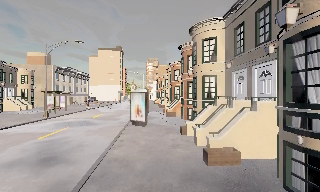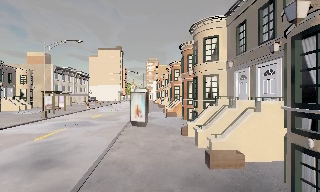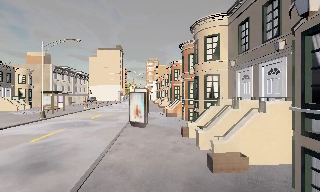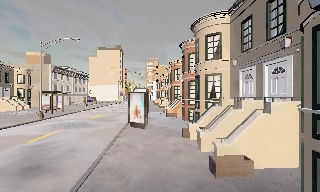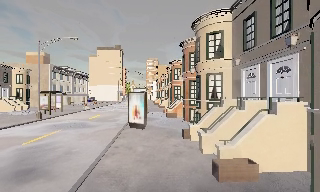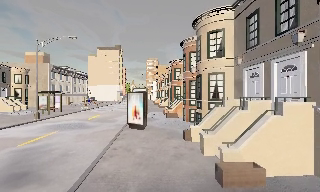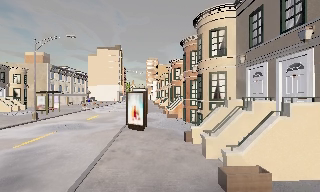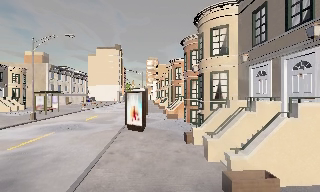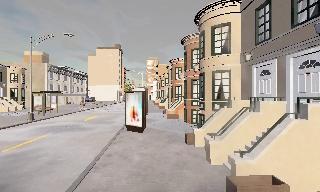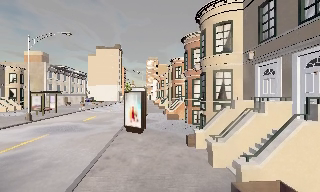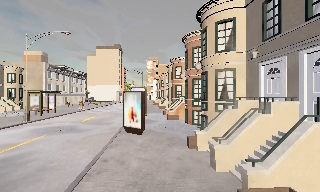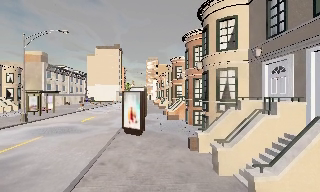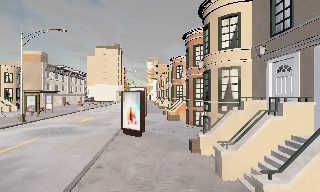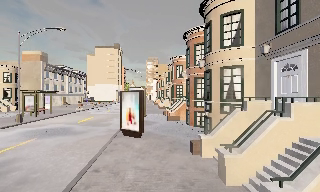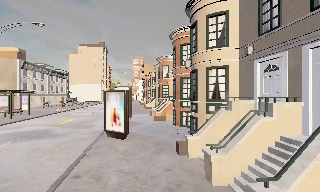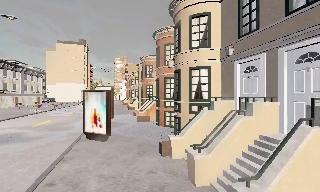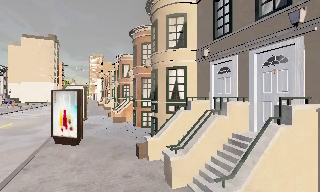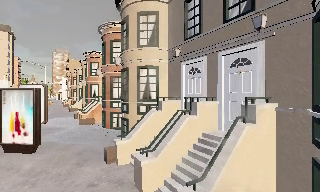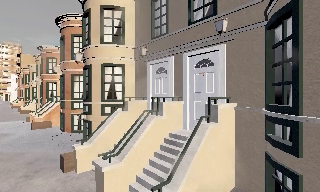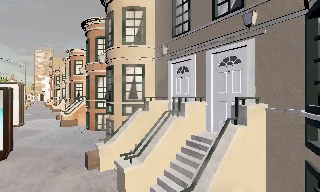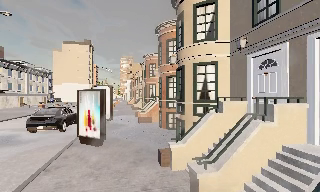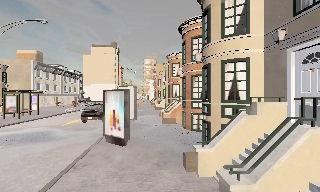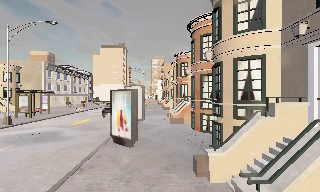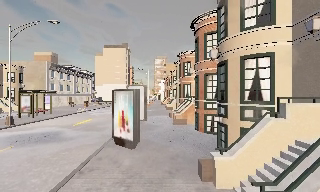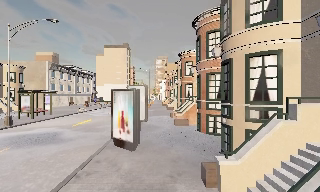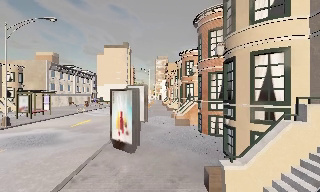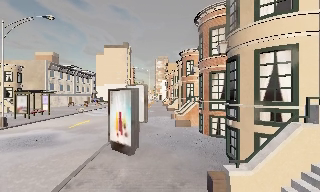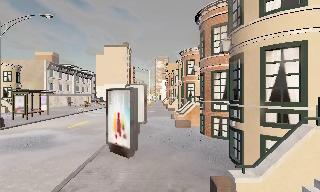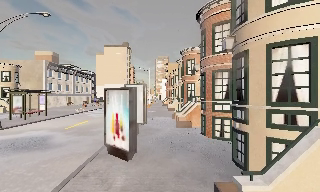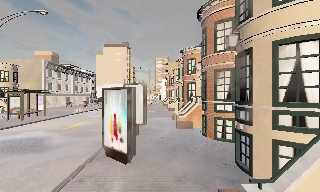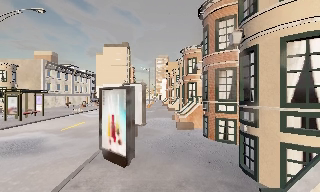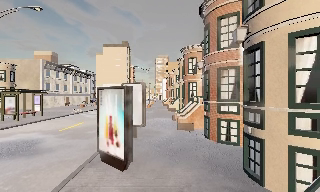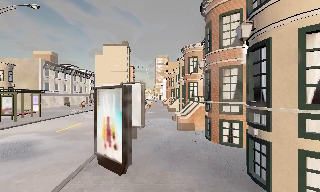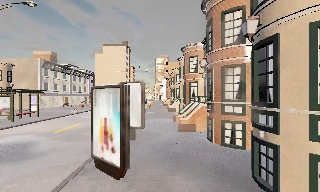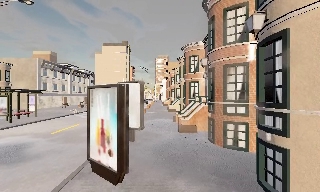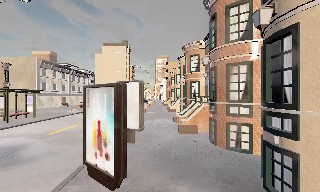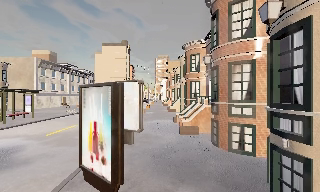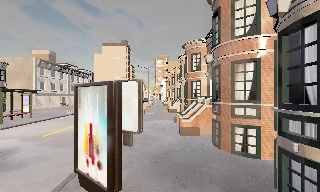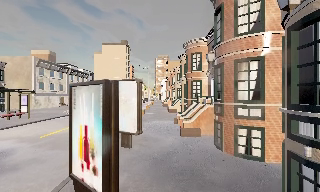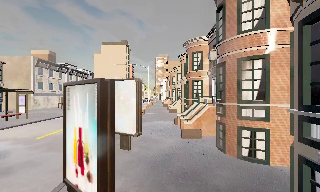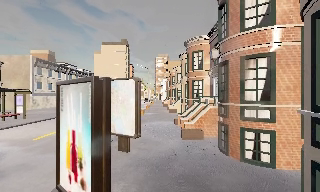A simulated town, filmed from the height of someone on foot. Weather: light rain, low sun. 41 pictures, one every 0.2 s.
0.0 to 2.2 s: The camera travels forward, about 2.5 m, so what stands in front looms larger.
2.2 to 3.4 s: The camera swings to its right by about 30 degrees, and the scene slides to the left. It travels forward, about 1 m, so what stands in front looms larger.
3.4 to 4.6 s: The scene slides to the right, as the camera pans about 30 degrees to its left. It travels forward, about 1 m.
4.6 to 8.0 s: The camera travels forward, about 4 m, so what stands in front looms larger.
The film runs forward here.
